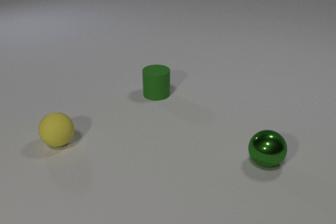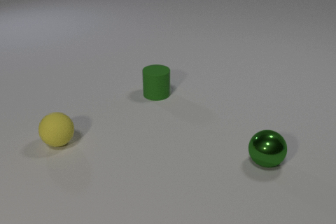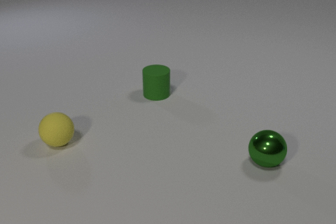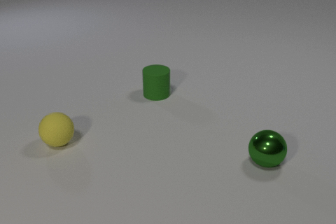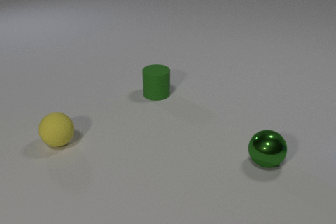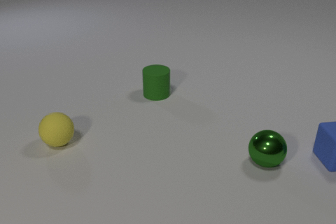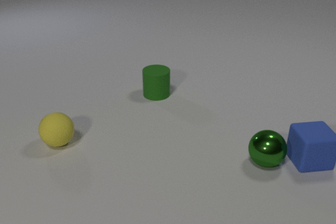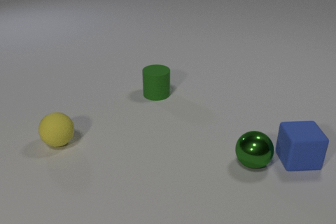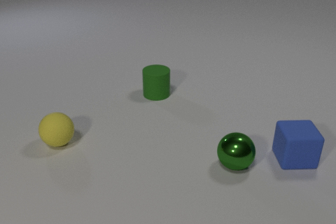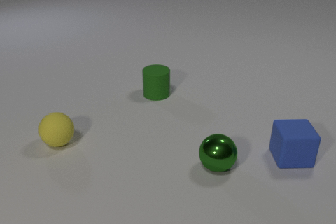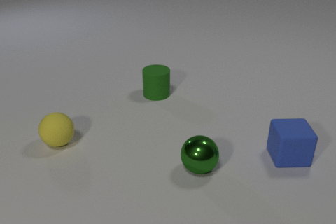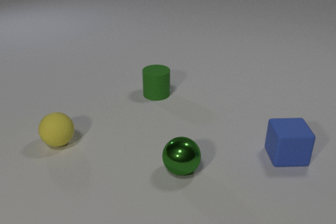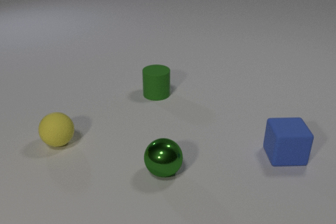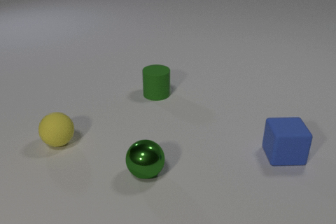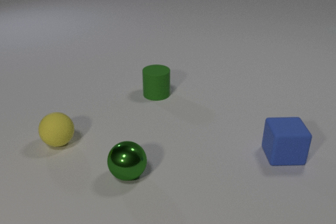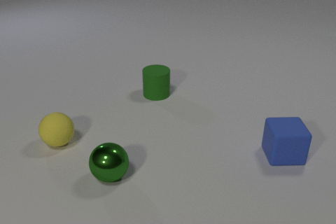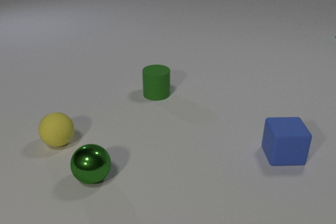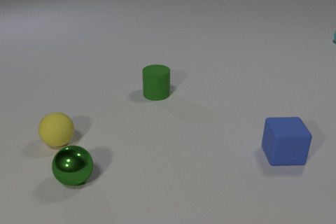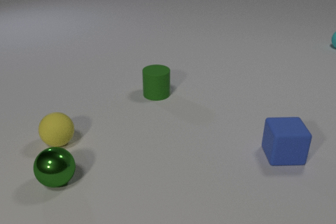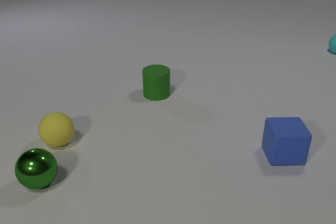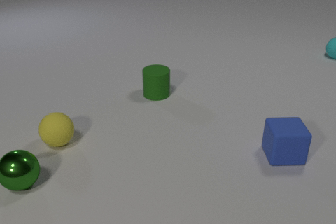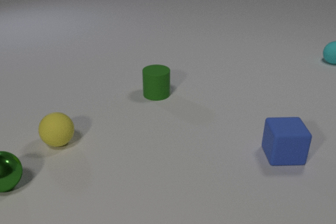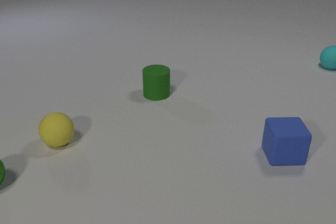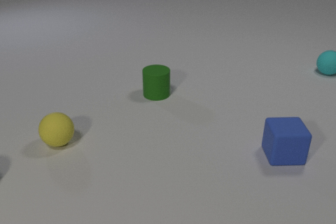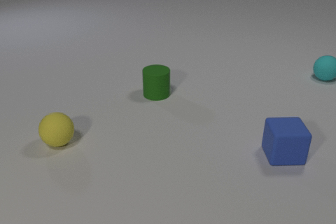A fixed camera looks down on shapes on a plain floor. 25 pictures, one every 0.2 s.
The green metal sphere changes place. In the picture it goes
to the left.
0.0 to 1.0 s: The blue rubber cube comes in at the right edge, slides to the left and toward the camera.
1.0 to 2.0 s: The blue rubber cube slides to the left. The green metal sphere rolls to the left. The blue rubber cube and the green metal sphere collide.
2.0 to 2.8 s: The green metal sphere rolls to the left.
2.8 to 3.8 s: The green metal sphere rolls to the left. The cyan rubber sphere comes in at the right edge, rolls toward the camera.
3.8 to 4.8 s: The green metal sphere rolls to the left, leaves at the left edge. The cyan rubber sphere rolls toward the camera.
Are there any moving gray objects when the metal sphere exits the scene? no.
What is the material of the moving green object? metal.
What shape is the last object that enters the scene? sphere.
